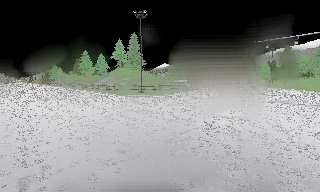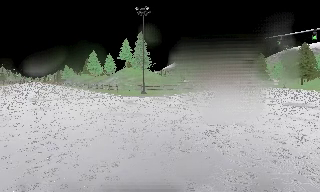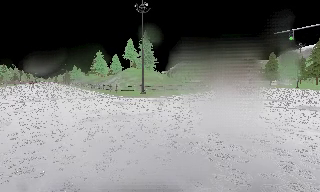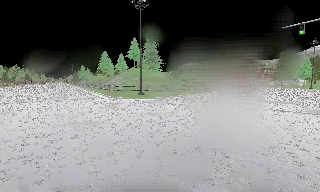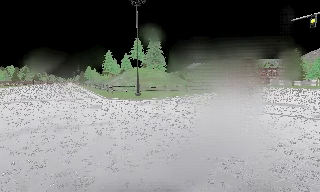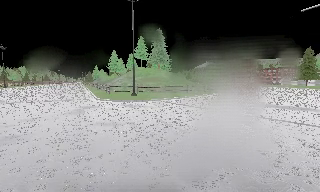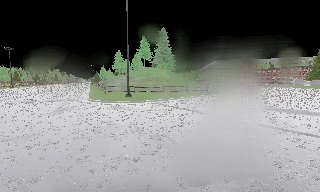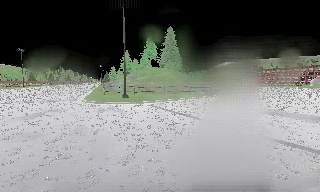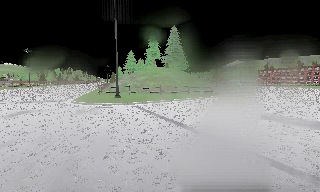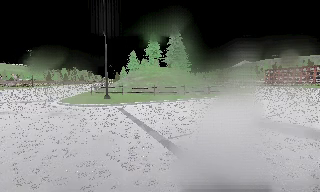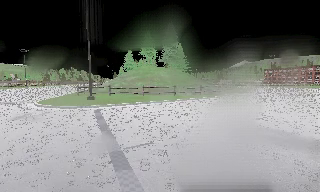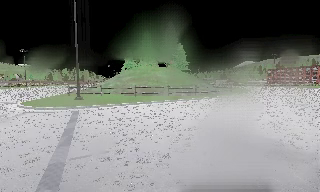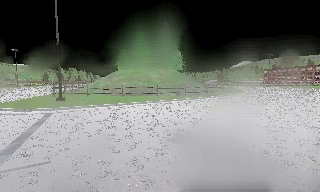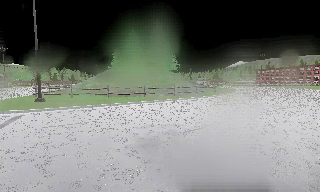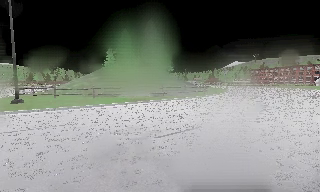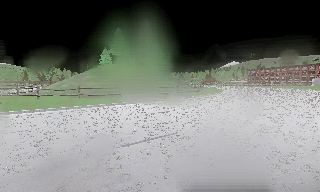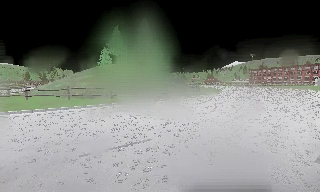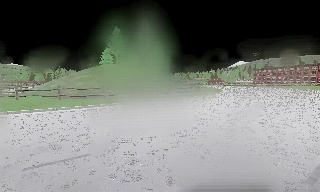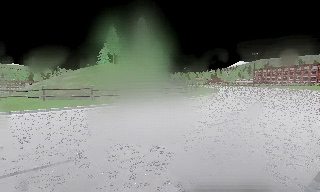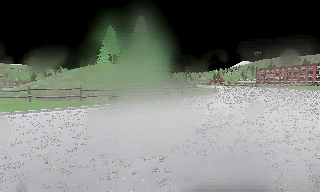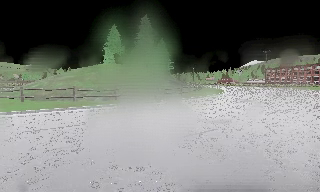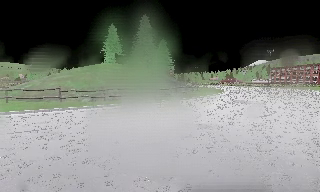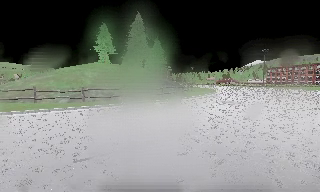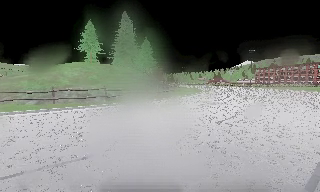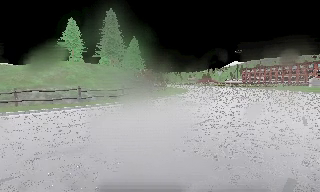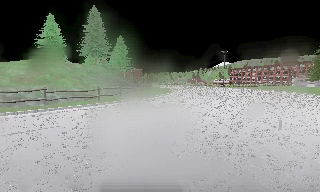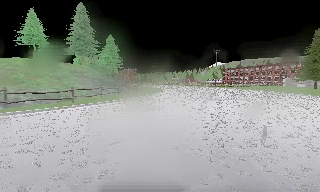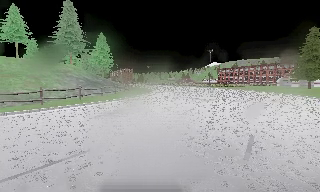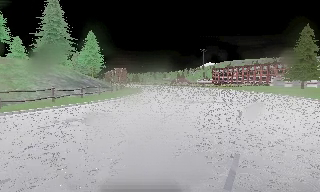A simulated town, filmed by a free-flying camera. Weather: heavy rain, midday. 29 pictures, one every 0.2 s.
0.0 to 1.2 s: The camera pans to its left, which is counterclockwise from overhead, by about 15 degrees. It travels to its right and forward, about 10 m, so close, fixed things drift to the left.
1.2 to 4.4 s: The camera pans to its left, which is counterclockwise from overhead, by about 10 degrees. It travels to its right and forward, about 20 m, so close, fixed things drift to the left.
4.4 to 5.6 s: The camera swings to its right by about 15 degrees, and the scene slides to the left. It travels to its right and forward, about 9 m, so close, fixed things drift to the left.
The film runs forward here.
